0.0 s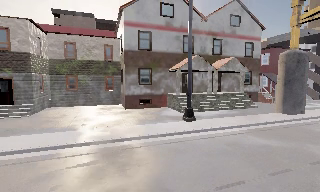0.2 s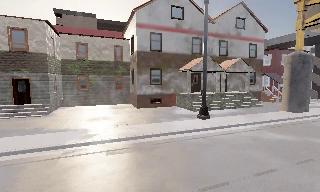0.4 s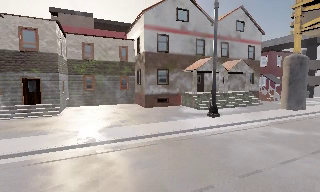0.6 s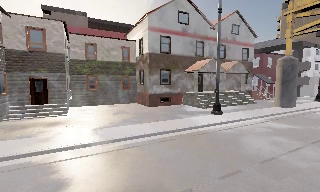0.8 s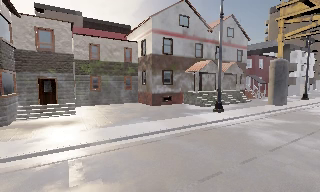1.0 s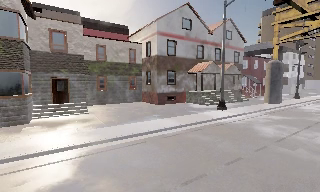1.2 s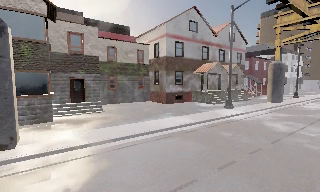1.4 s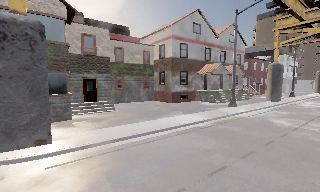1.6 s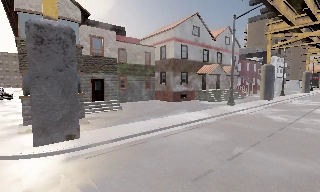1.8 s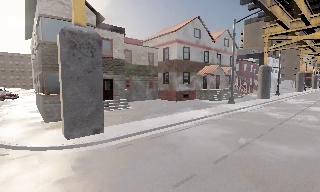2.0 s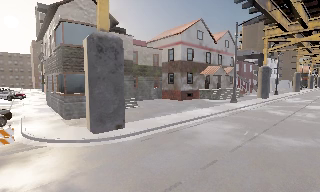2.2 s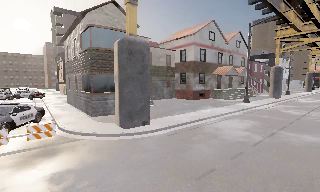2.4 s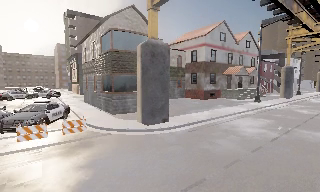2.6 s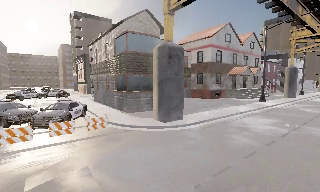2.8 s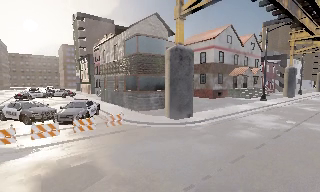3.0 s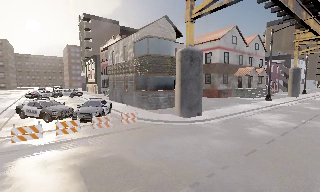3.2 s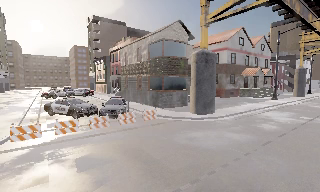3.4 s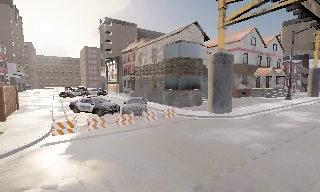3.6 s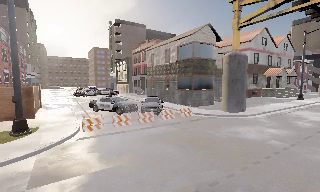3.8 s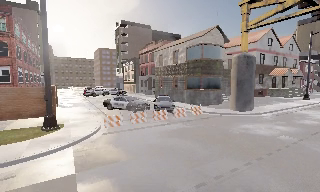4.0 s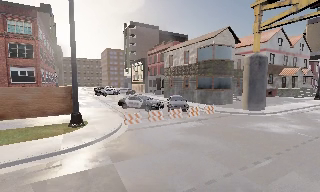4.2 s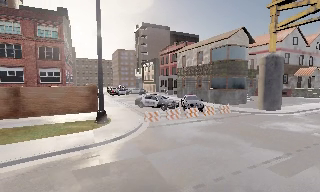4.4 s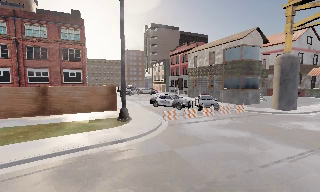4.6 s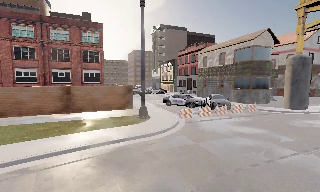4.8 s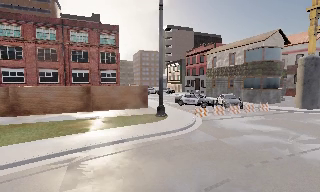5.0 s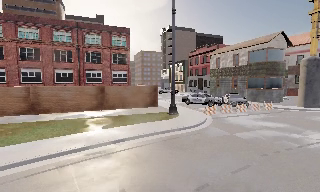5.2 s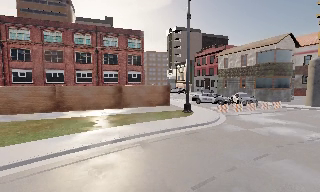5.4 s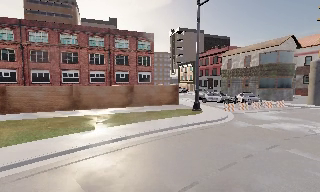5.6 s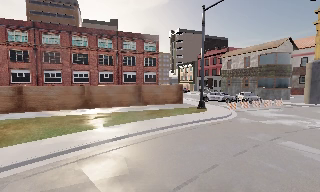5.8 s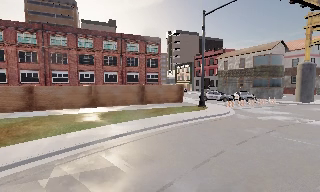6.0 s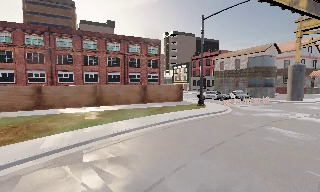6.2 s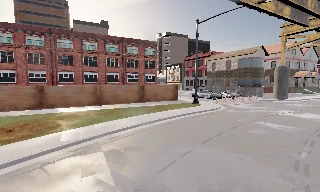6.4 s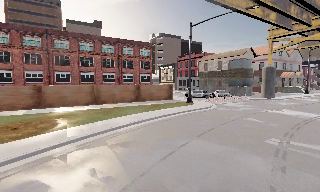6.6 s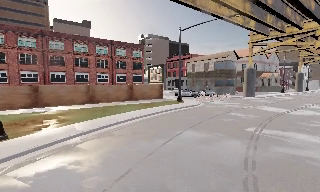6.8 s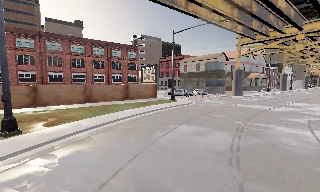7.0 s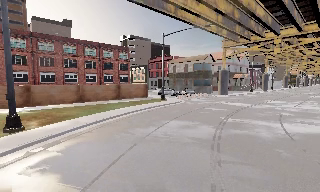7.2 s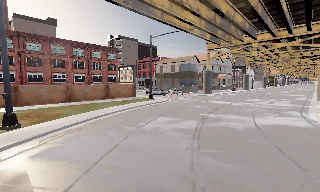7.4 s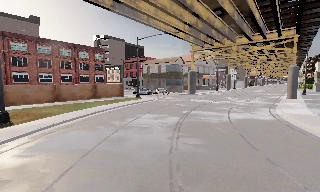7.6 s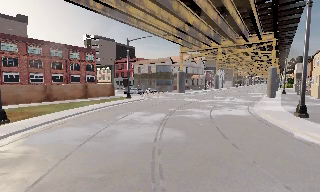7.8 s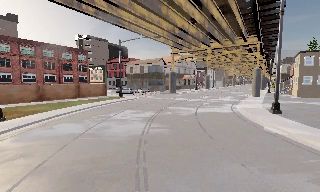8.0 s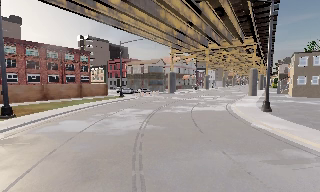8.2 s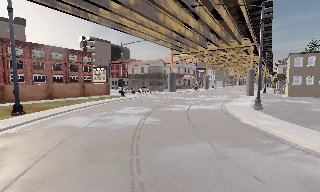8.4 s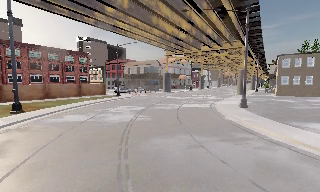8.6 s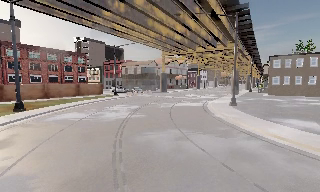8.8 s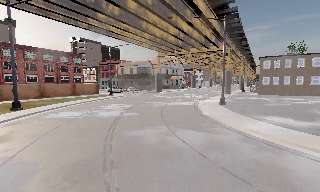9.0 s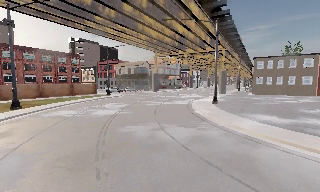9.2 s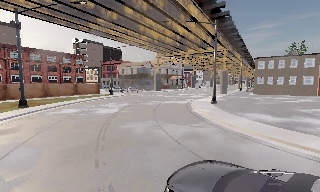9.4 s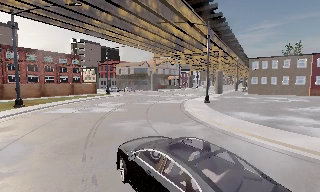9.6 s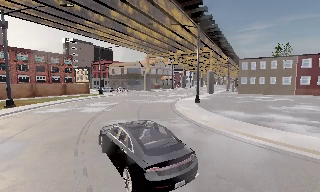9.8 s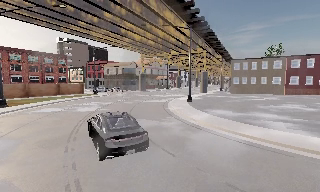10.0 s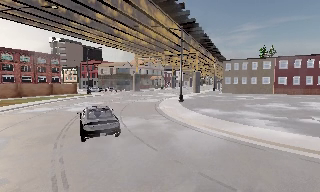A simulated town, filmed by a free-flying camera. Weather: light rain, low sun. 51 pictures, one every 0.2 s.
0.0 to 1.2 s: The camera pans to its right, which is clockwise from overhead, by about 15 degrees. It travels to its left and backward, about 10 m, so close, fixed things drift to the right.
1.2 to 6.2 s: The camera travels to its left and backward, about 30 m, so close, fixed things drift to the right.
6.2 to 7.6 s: The scene slides to the left, as the camera pans about 25 degrees to its right. It travels backward, about 8 m, so what stands in front gets smaller.
7.6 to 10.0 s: The camera travels backward and to its right, about 11 m, so what stands in front gets smaller. It loses speed.
The film runs forward here.
